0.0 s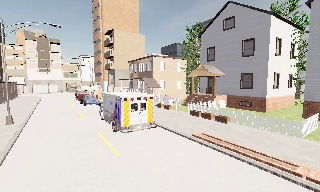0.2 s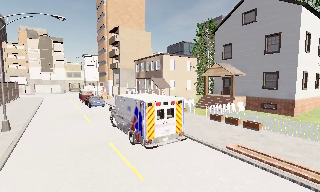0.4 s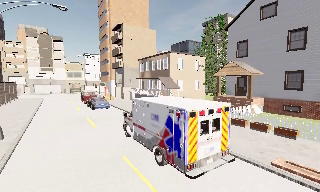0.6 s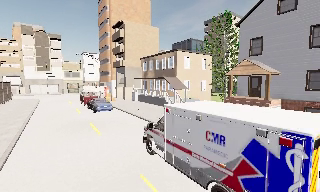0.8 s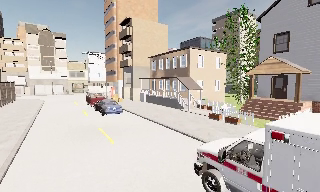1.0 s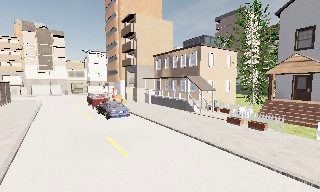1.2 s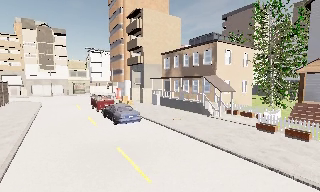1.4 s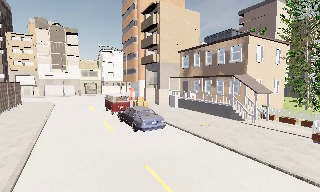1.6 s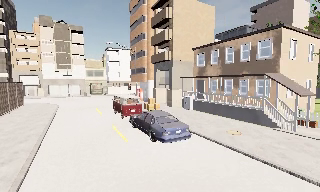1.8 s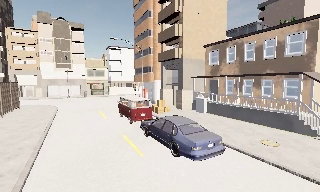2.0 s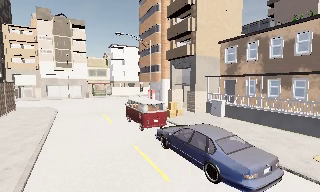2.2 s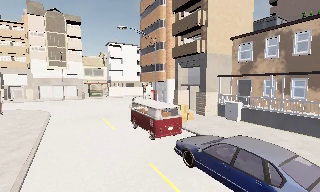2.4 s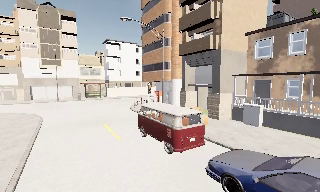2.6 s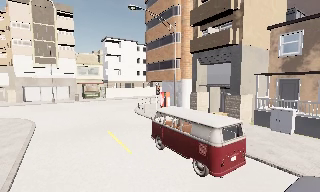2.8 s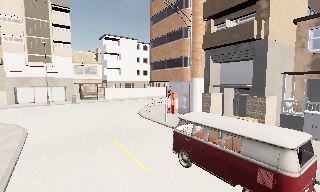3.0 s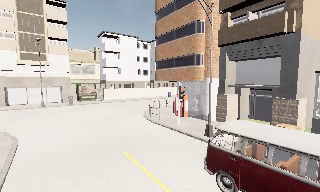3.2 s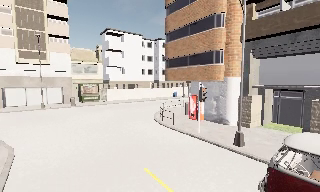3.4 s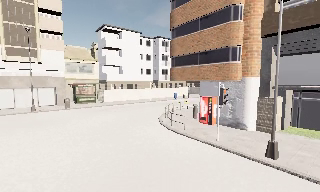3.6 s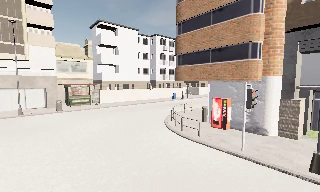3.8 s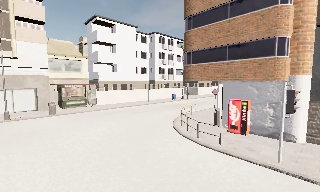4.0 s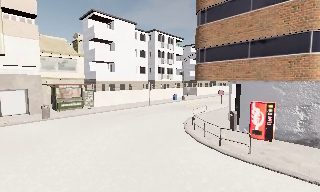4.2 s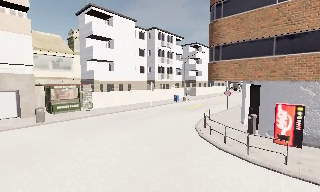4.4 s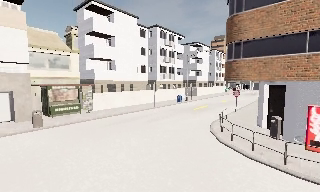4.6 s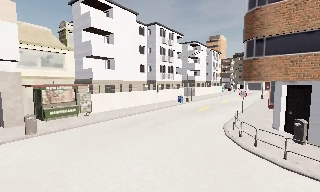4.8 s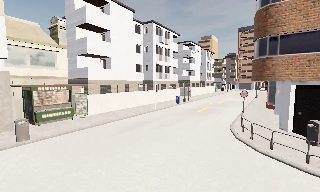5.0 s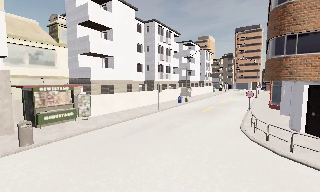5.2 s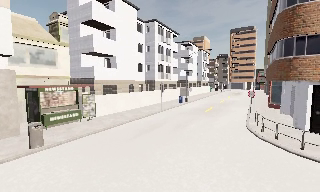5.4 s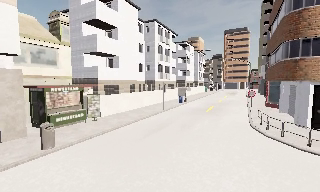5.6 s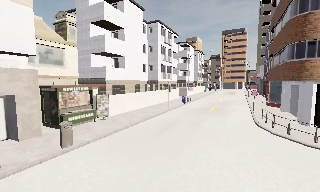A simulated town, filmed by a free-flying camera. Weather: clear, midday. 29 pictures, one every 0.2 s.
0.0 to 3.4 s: The camera travels forward and to its left, about 35 m, so what stands in front looms larger.
3.4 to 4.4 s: The camera pans to its right, which is clockwise from overhead, by about 10 degrees. It travels forward and to its left, about 8 m, so what stands in front looms larger.
4.4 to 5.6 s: The camera pans to its right, which is clockwise from overhead, by about 15 degrees. It travels to its left, about 6 m, so close, fixed things drift to the right.
The film runs backward here.
